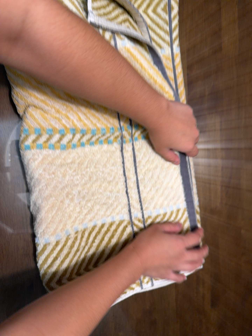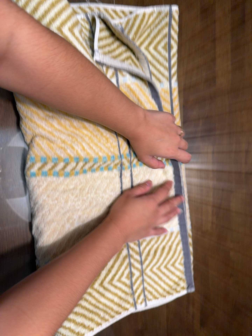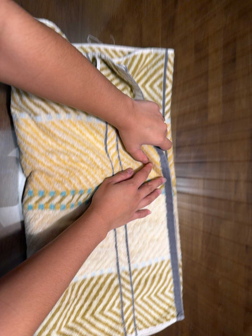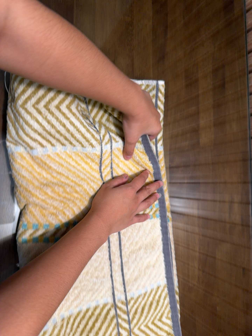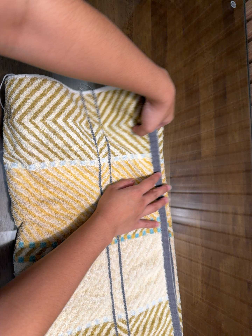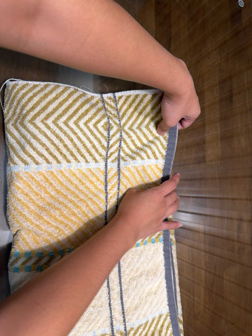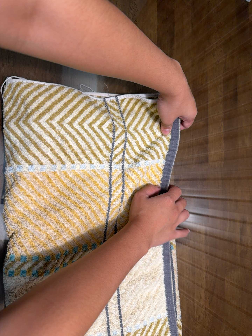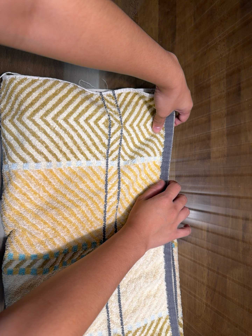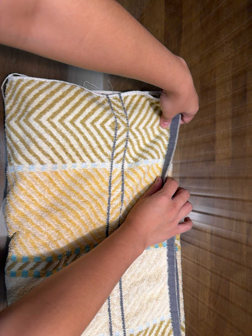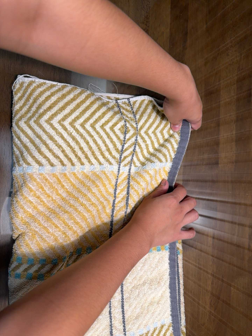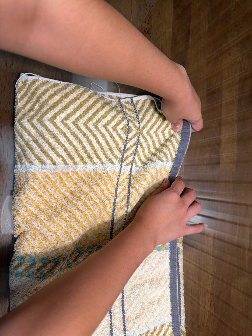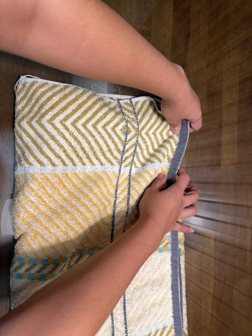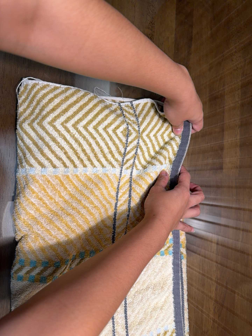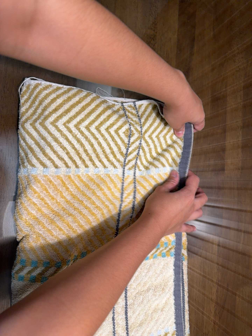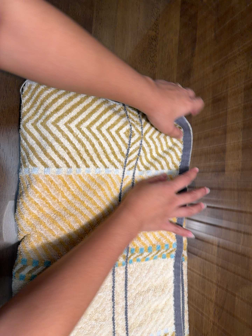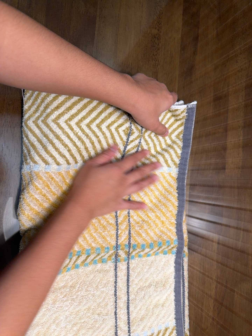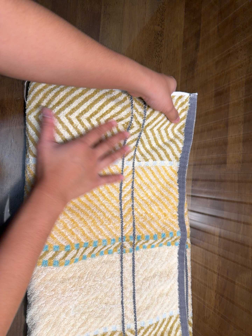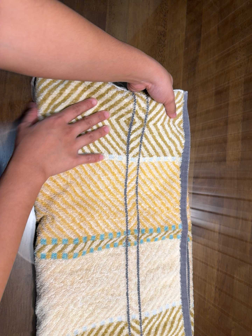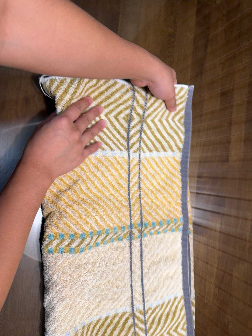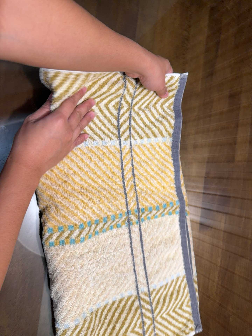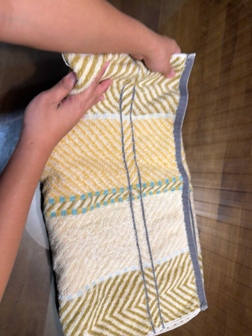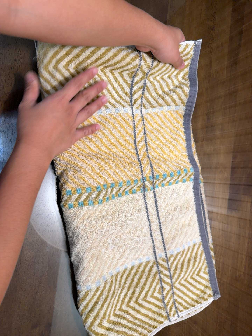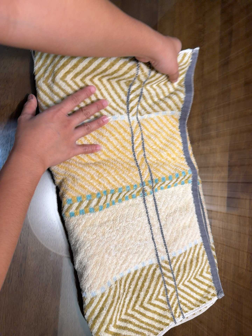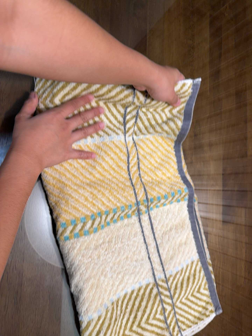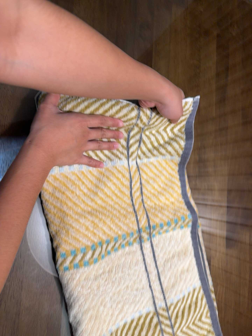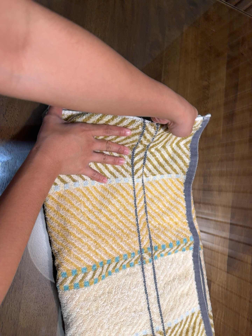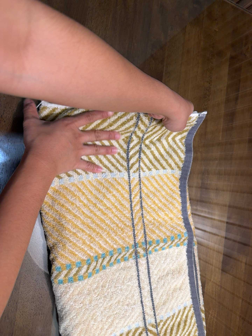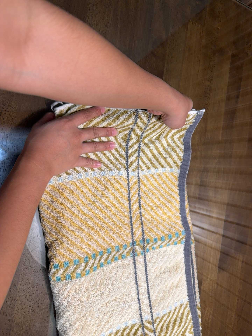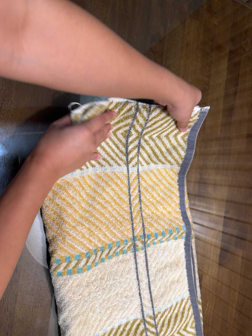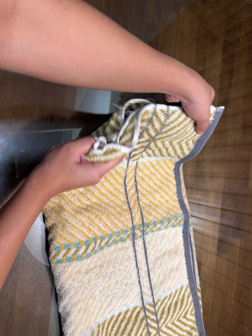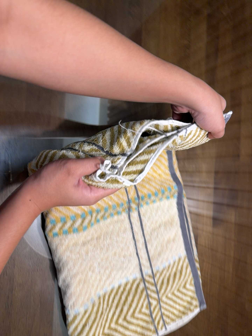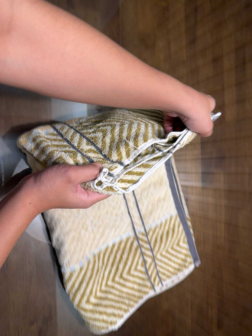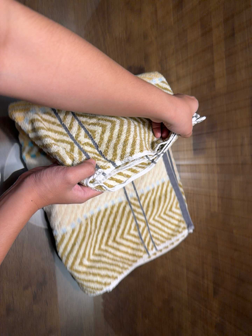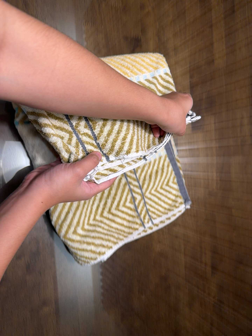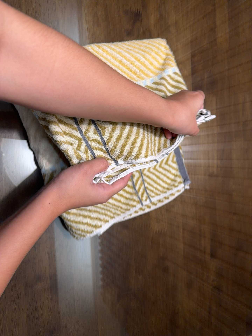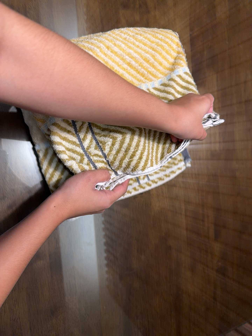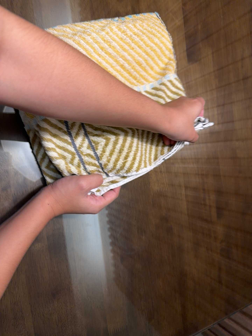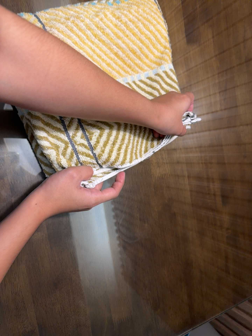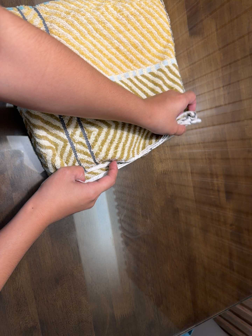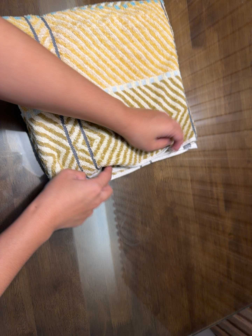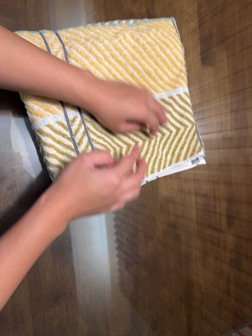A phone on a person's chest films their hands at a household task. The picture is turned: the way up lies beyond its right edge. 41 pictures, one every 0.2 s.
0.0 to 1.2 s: The camera travels toward the top of its view, about 12 cm, so close, fixed things drift downward. Its aim tips toward the top of its view by about 10 degrees, and the scene shifts downward.
1.2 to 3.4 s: The camera shifts only a little, or ends up much as it began.
3.4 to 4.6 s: The camera travels to its left and backward, about 12 cm, so close, fixed things drift to the right.
4.6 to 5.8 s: The camera travels toward the top of its view, about 7 cm, so close, fixed things drift downward.
5.8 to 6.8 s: The camera travels toward the bottom of its view, about 24 cm, so close, fixed things drift upward. It rolls about its line of sight by about 10 degrees, and the scene rotates counterclockwise.
6.8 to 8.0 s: The camera travels toward the bottom of its view, about 8 cm, so close, fixed things drift upward.
The film runs forward here.
